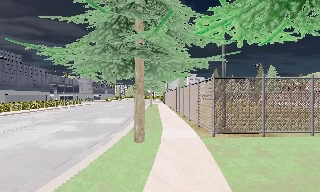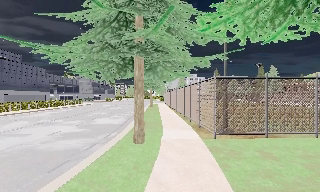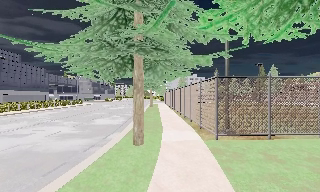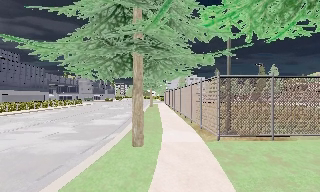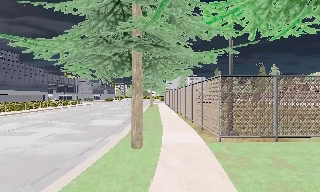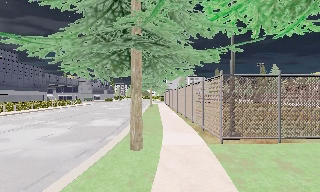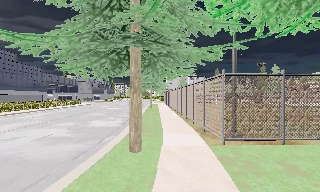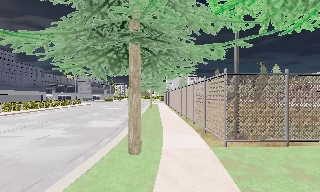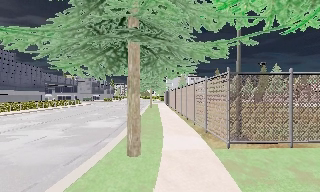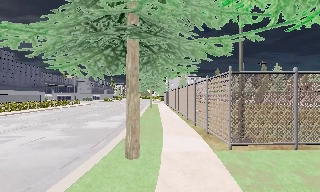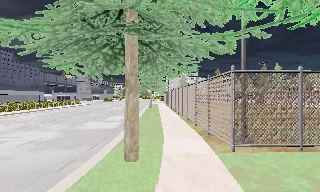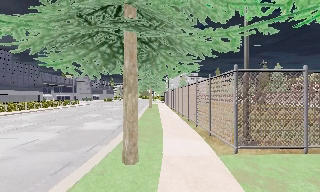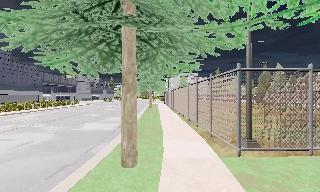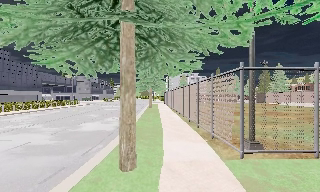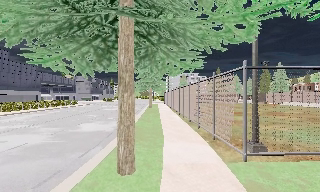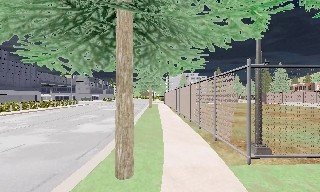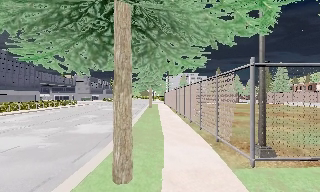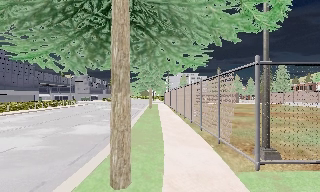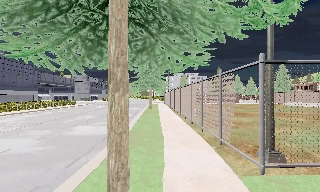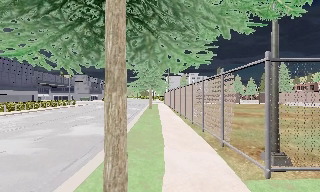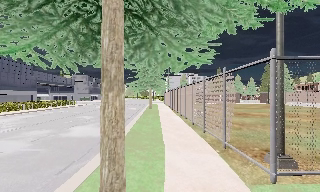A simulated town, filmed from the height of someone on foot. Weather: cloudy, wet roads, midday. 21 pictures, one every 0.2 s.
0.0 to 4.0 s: The camera travels forward, about 4.5 m, so what stands in front looms larger.
The film runs forward here.
